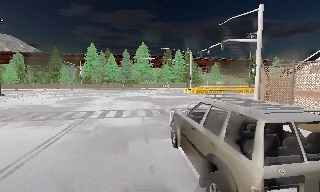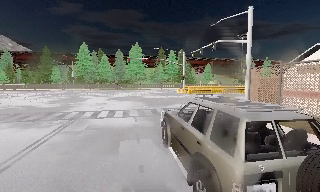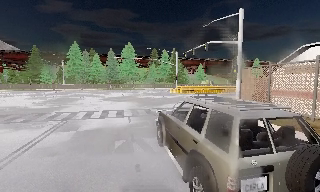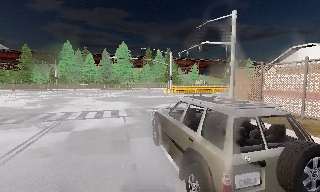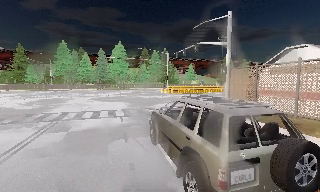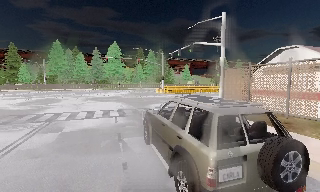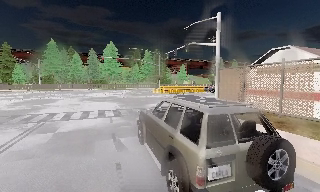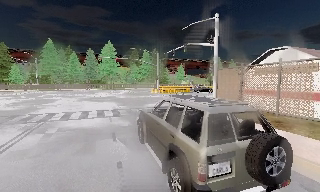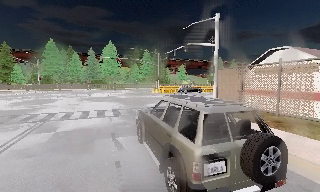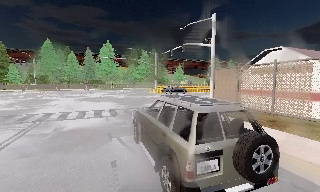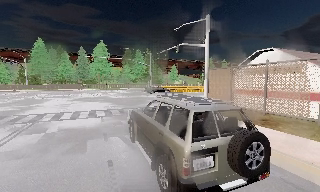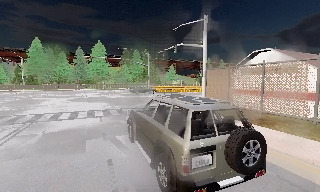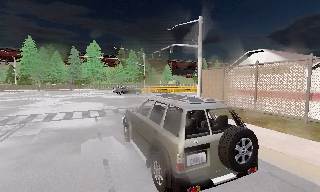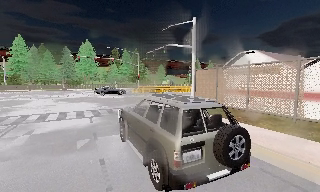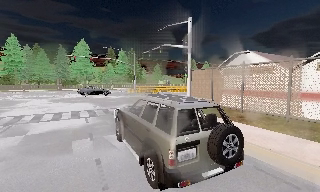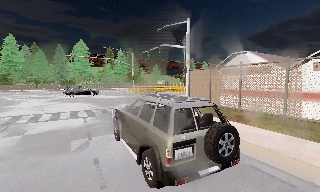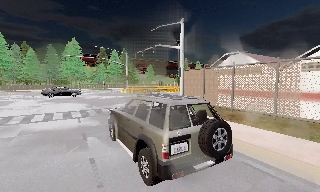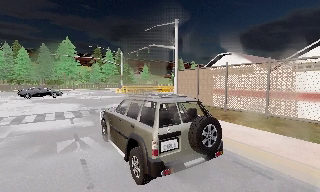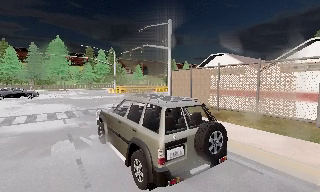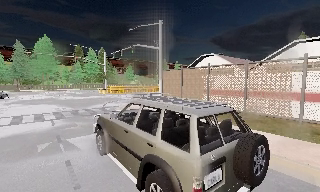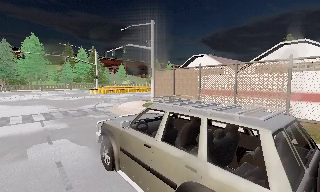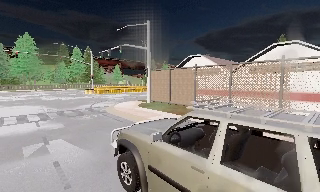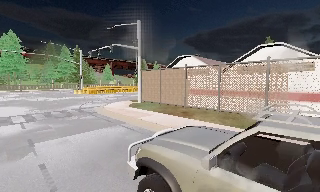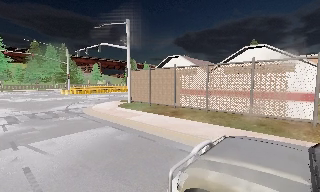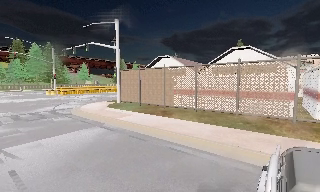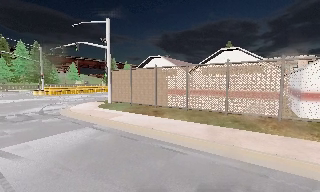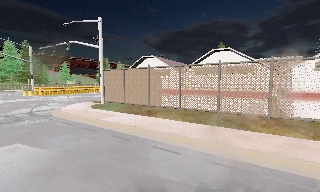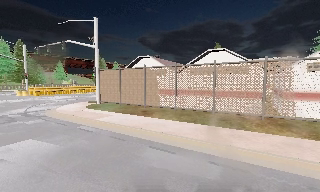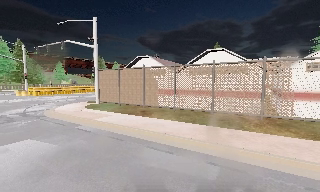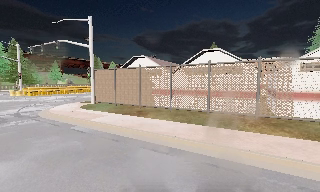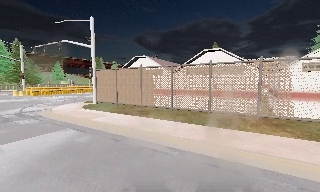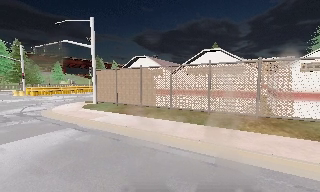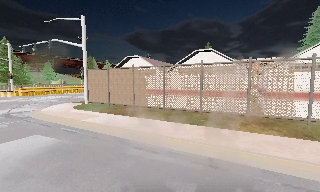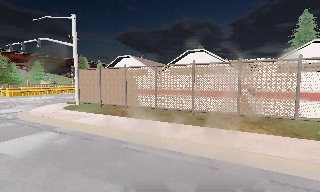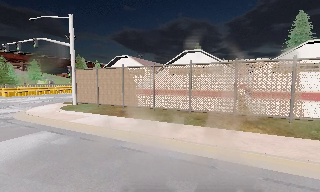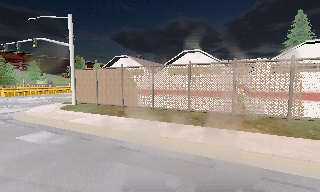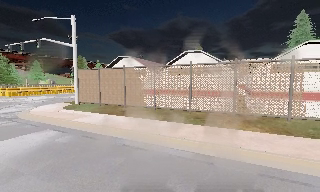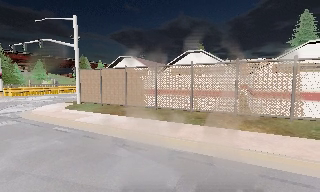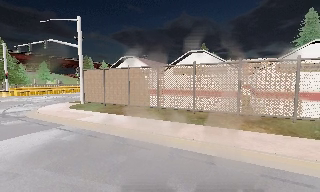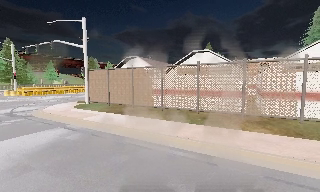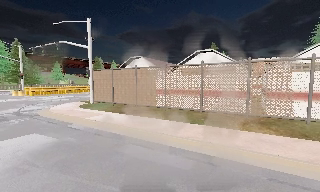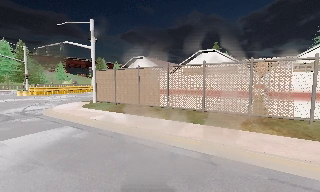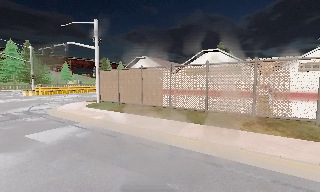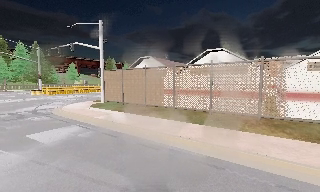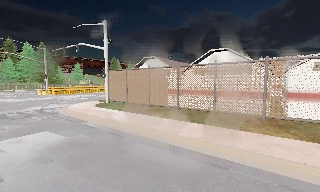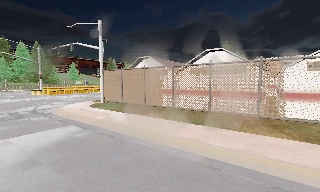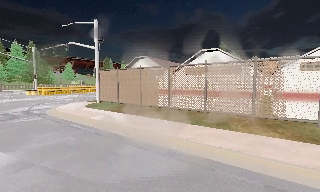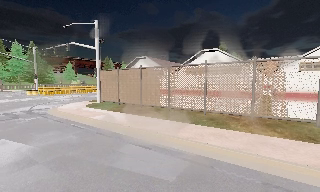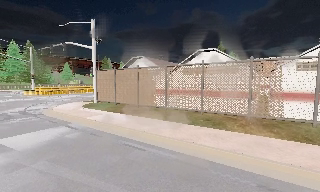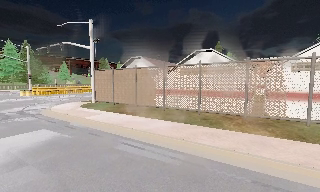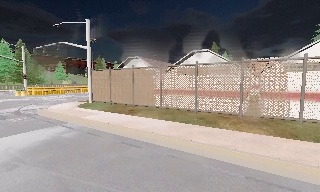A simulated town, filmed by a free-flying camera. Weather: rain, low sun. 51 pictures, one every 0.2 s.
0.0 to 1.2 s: The camera swings to its right by about 10 degrees, and the scene slides to the left.
1.2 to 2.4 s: The camera shifts only a little, or ends up much as it began.
2.4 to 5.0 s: The camera swings to its right by about 30 degrees, and the scene slides to the left. It travels backward, about 1 m.
5.0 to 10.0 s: The camera travels to its right, about 1.5 m, so close, fixed things drift to the left.
The film runs backward here.
